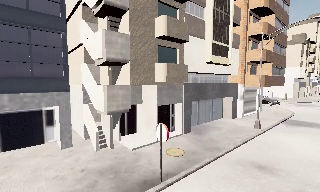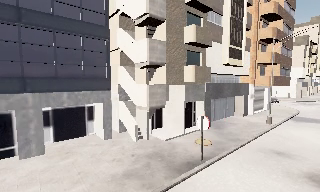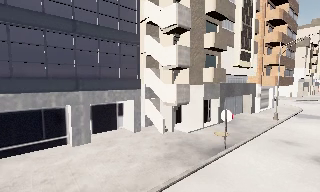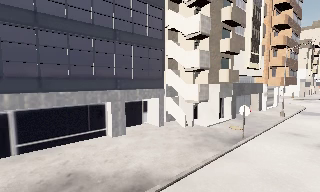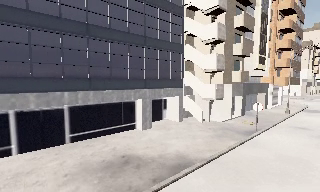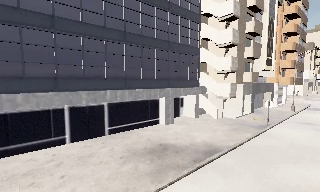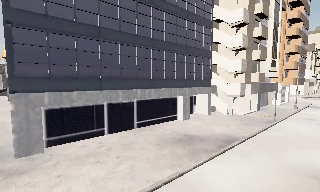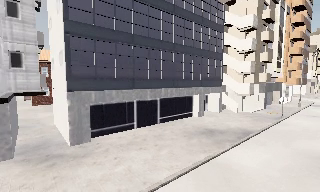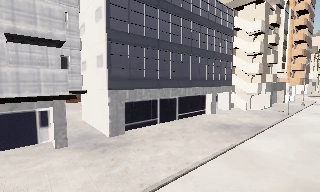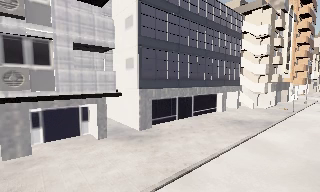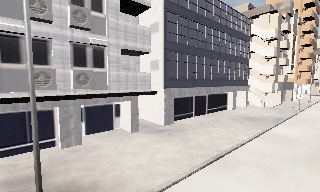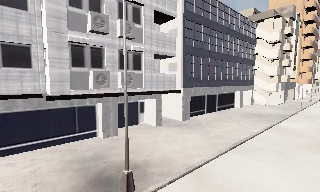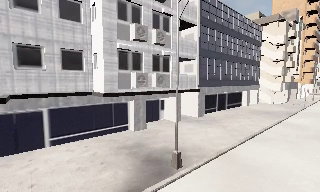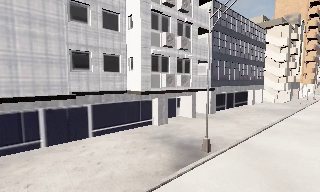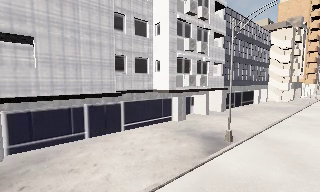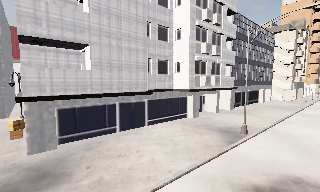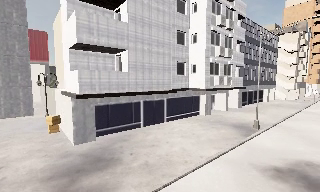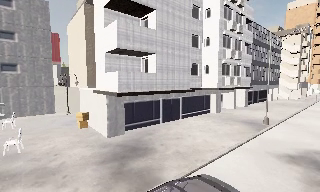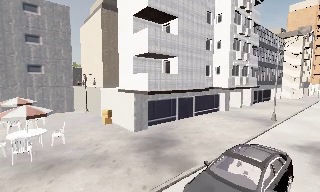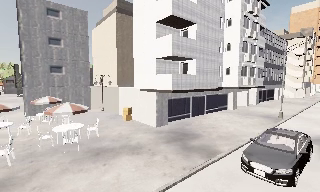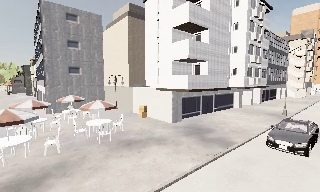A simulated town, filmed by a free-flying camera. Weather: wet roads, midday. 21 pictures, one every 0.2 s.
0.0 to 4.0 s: The camera travels to its left and backward, about 45 m, so close, fixed things drift to the right.
The film runs backward here.
